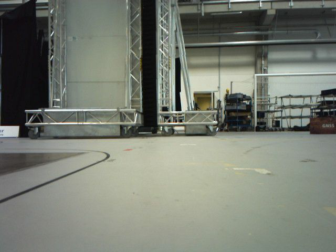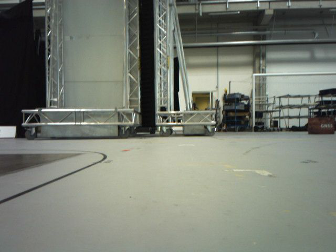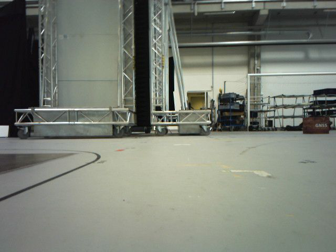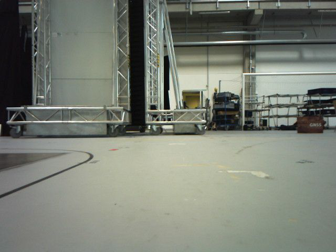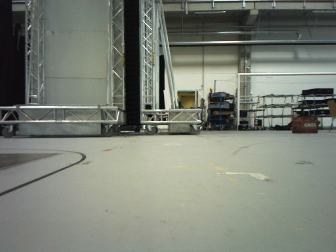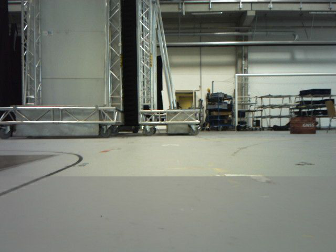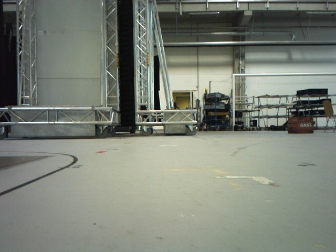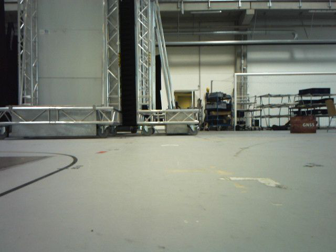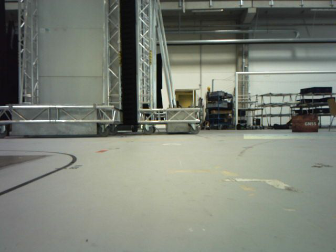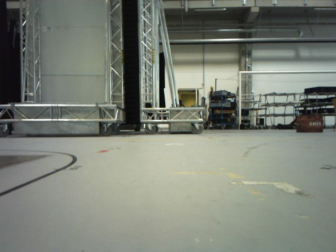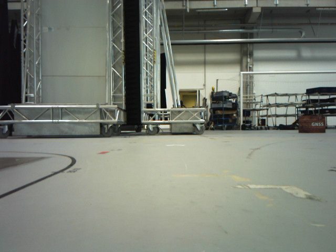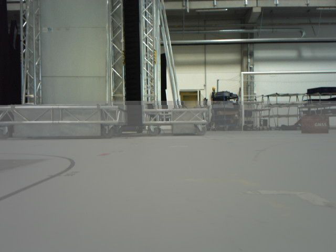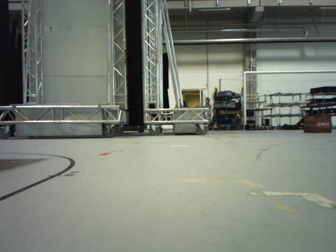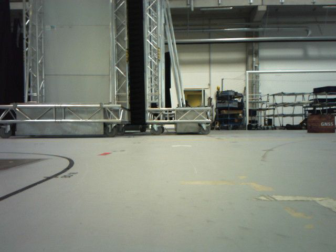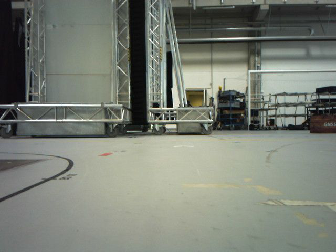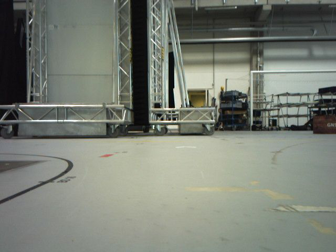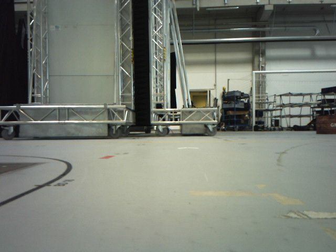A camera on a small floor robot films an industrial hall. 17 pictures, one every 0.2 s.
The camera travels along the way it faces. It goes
forward.
0.0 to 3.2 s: The camera travels forward, about 0.6 m, so what stands in front looms larger.
The film runs forward here.
